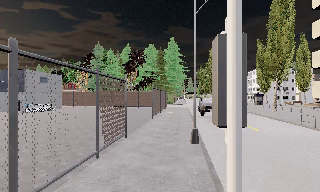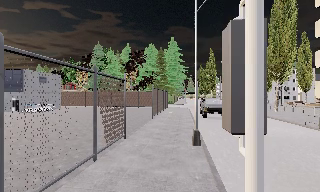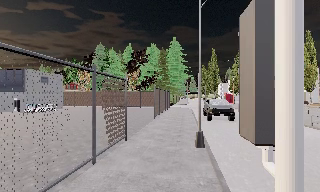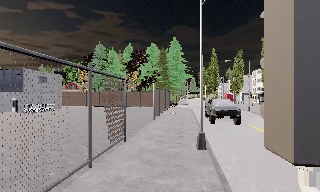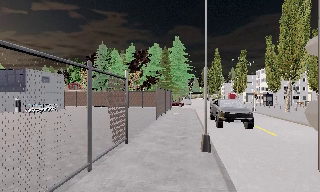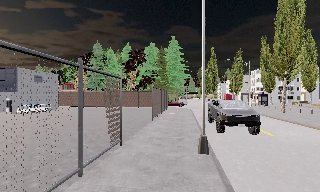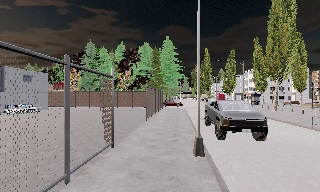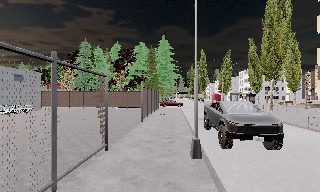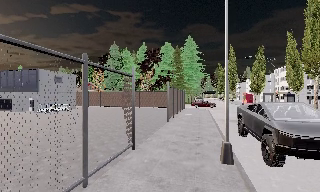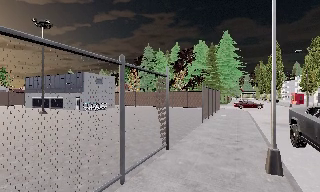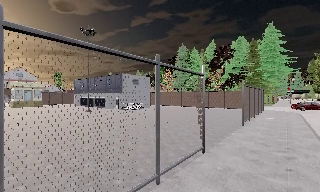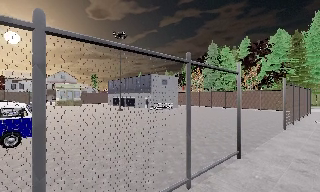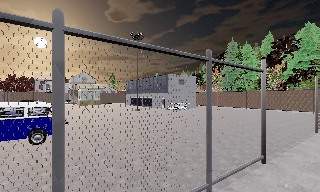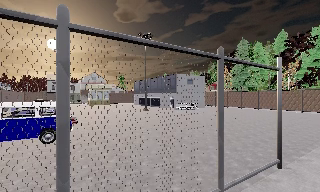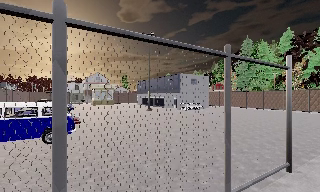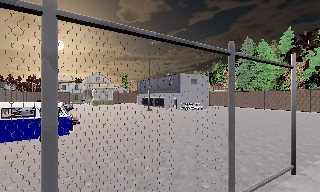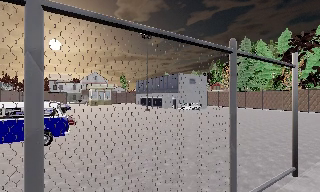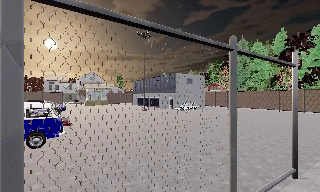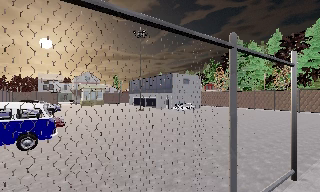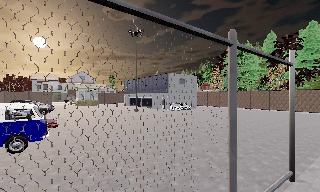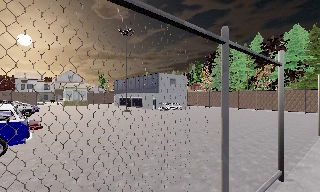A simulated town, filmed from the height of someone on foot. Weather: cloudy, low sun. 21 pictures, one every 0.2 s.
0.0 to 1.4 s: The camera travels forward, about 2 m, so what stands in front looms larger.
1.4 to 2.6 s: The camera swings to its left by about 50 degrees, and the scene slides to the right. It travels forward, about 1 m.
2.6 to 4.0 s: The camera travels forward, about 1 m, so what stands in front looms larger.
The film runs forward here.
